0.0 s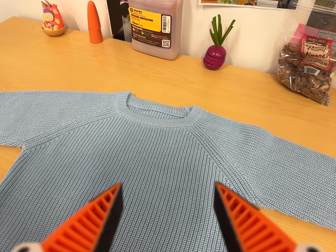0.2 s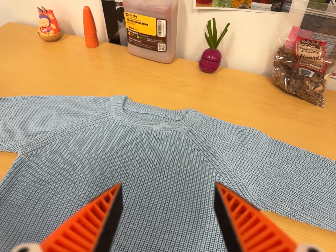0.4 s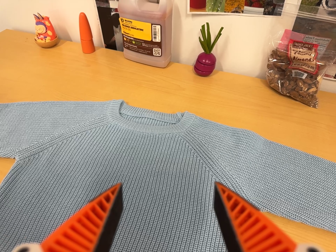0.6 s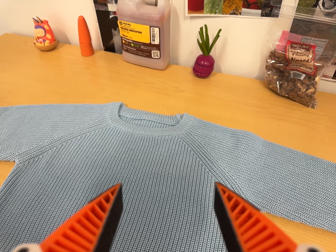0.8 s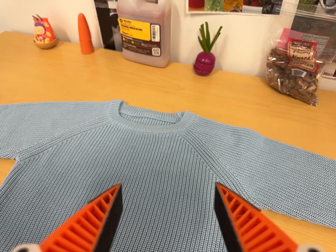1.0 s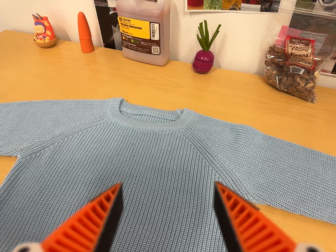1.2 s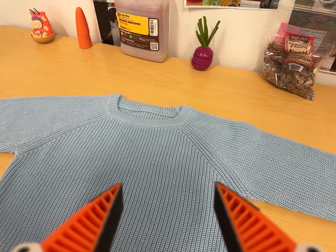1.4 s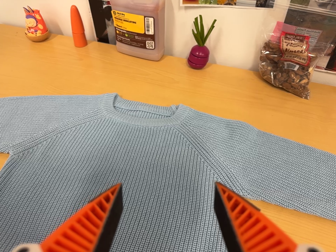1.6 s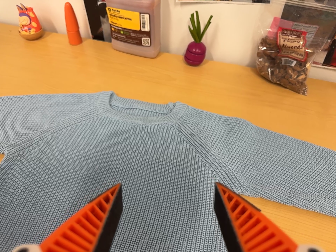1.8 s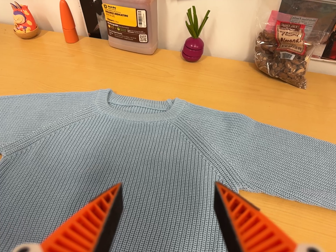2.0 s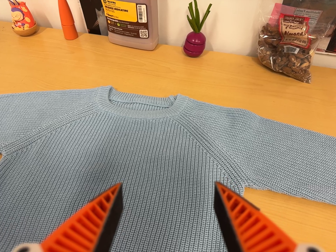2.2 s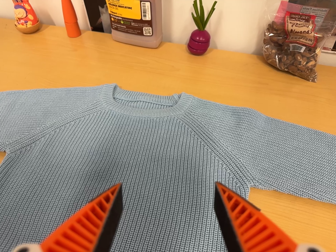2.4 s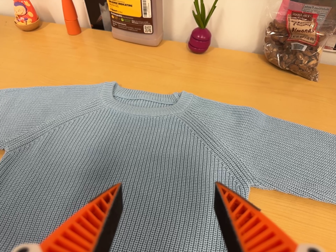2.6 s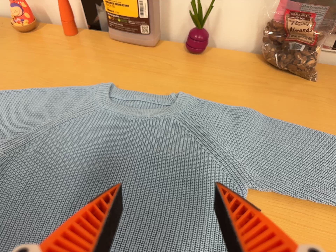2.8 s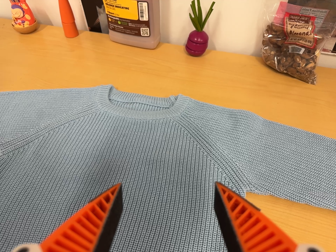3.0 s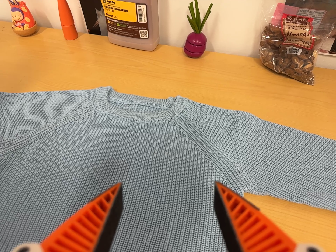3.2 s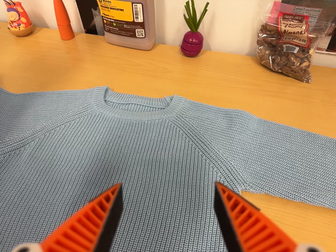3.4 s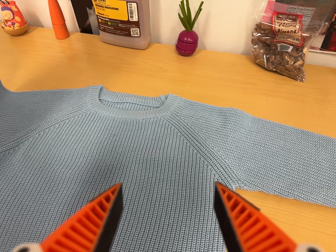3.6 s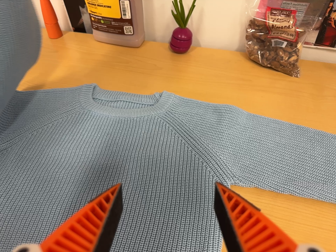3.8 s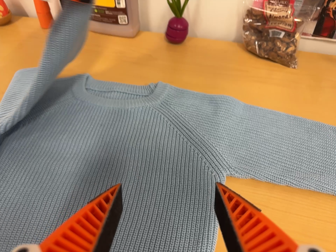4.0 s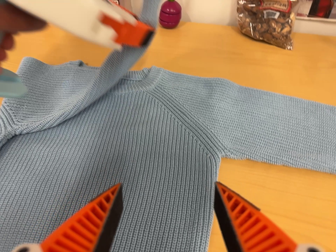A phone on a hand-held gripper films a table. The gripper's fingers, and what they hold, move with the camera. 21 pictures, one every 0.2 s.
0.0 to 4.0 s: The camera rolls about its line of sight by about 10 degrees, and the scene rotates counterclockwise.
The film runs forward here.
